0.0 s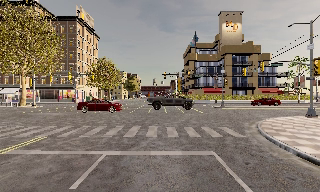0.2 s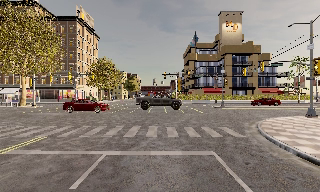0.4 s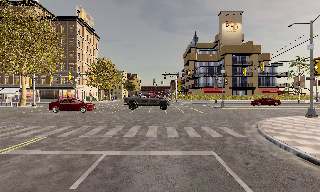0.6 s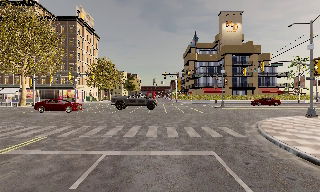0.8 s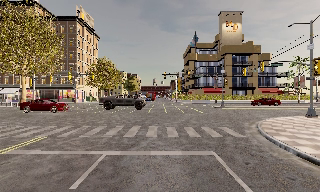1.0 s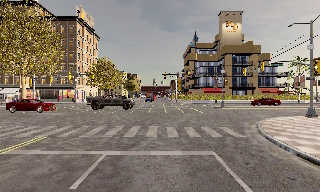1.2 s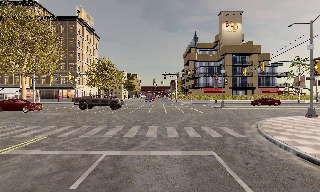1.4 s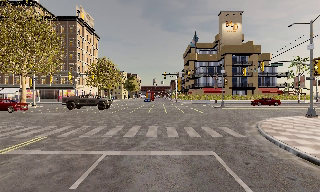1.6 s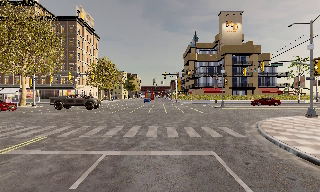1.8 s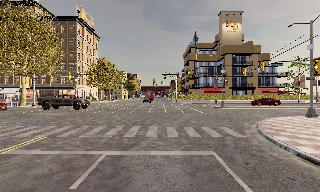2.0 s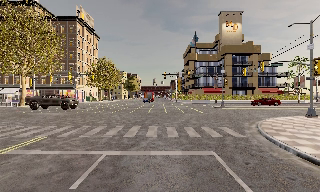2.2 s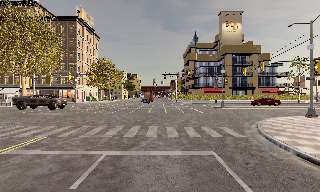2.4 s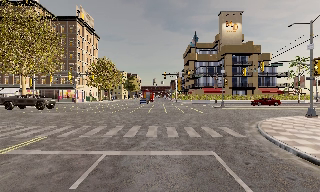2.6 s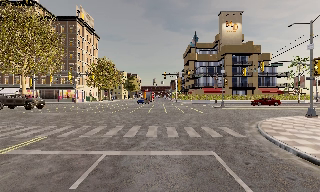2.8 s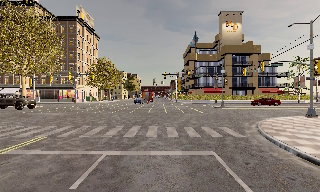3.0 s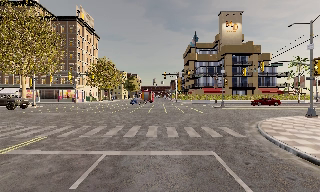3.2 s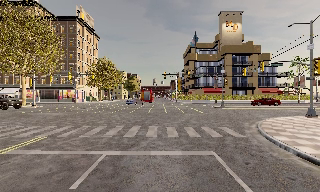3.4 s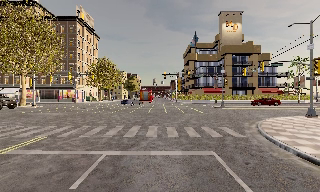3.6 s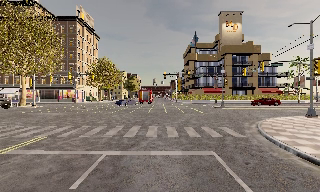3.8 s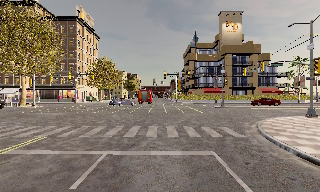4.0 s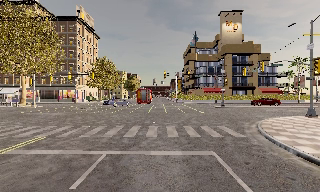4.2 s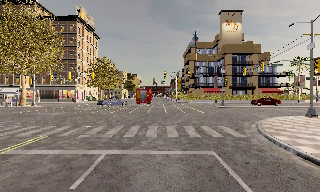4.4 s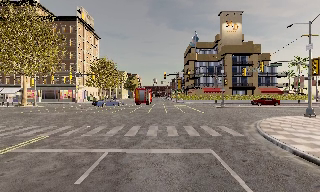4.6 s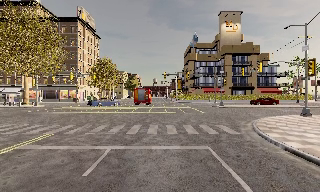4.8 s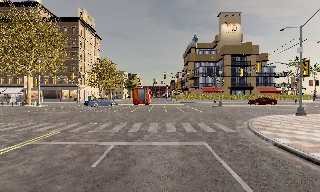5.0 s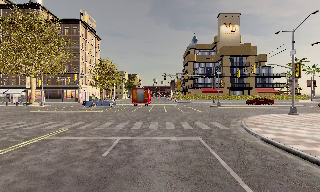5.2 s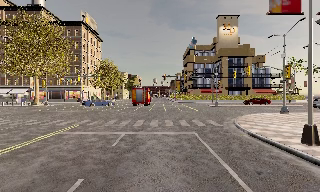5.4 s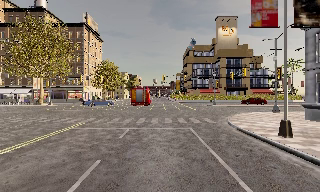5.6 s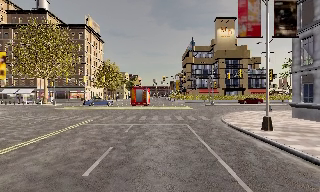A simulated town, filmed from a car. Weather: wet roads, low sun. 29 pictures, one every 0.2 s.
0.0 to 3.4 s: The camera keeps its place and its aim.
3.4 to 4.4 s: The camera shifts only a little, or ends up much as it began.
4.4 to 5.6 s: The camera travels backward, about 5 m, so what stands in front gets smaller. It gains speed.
The film runs backward here.
